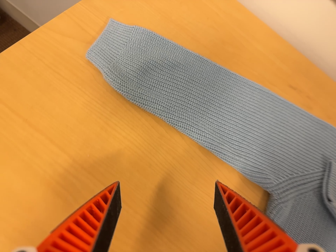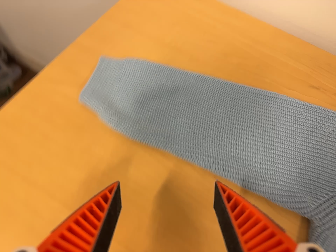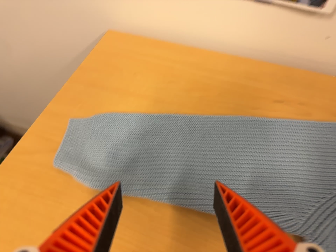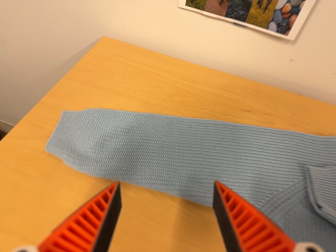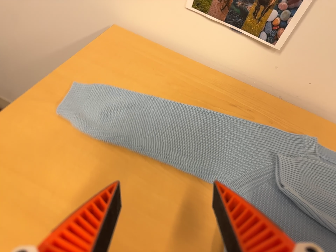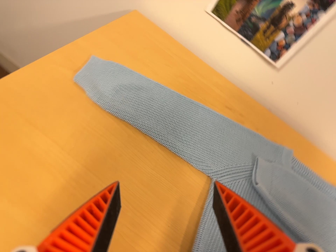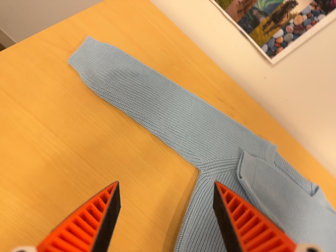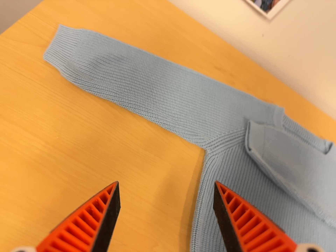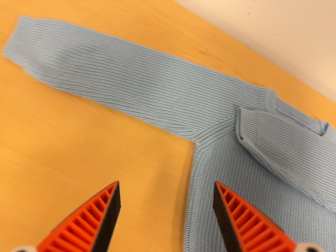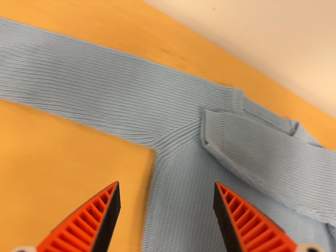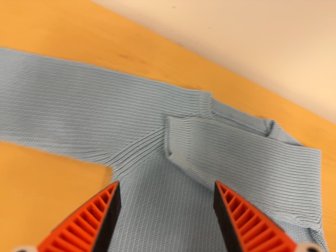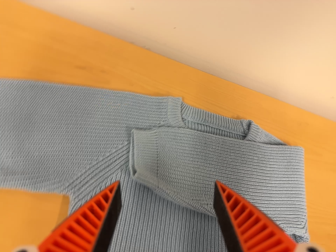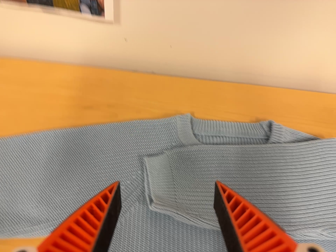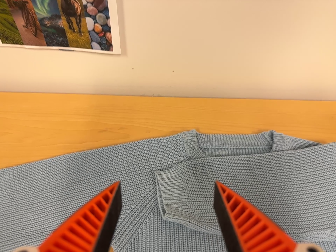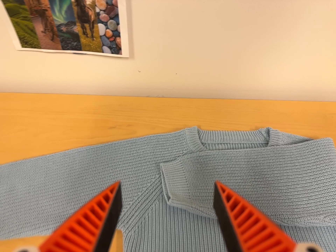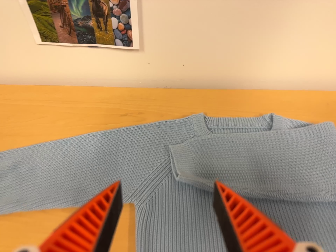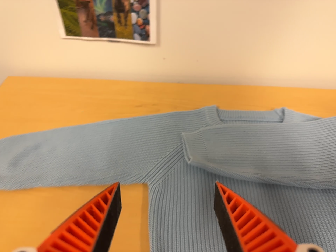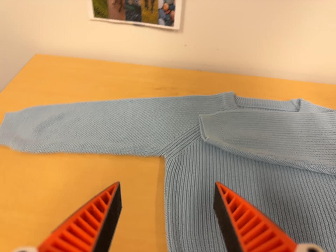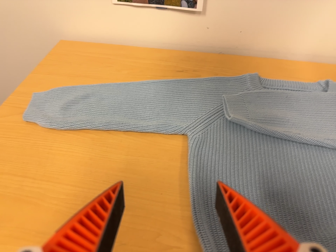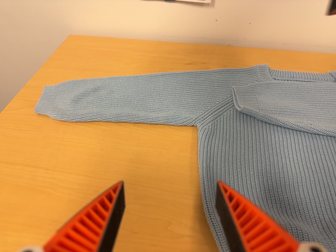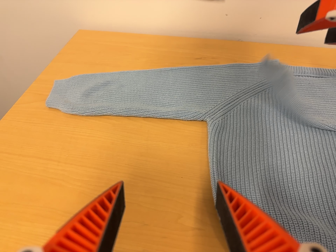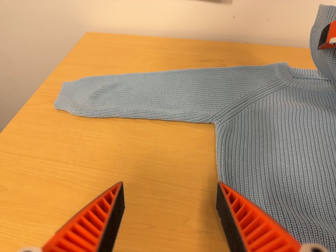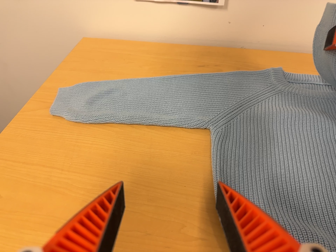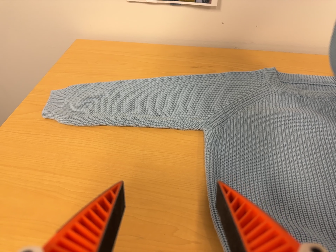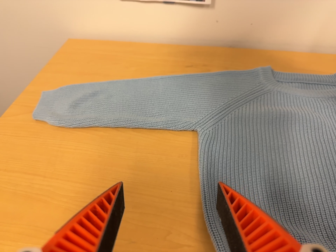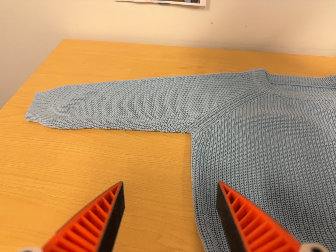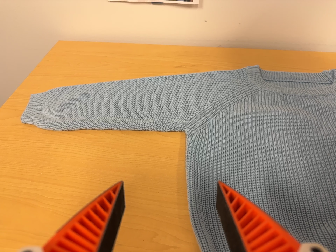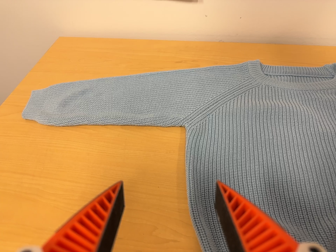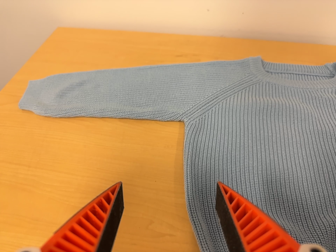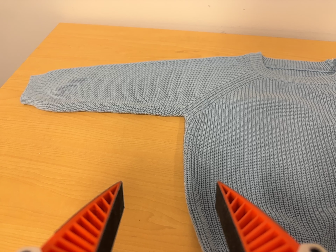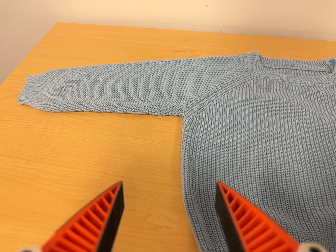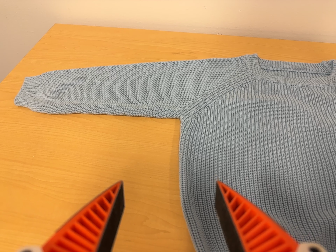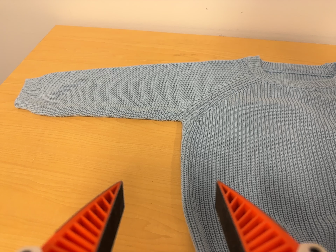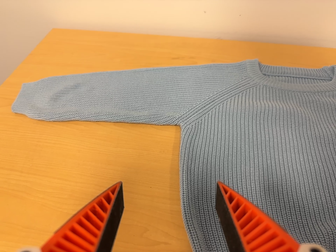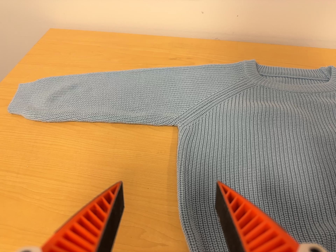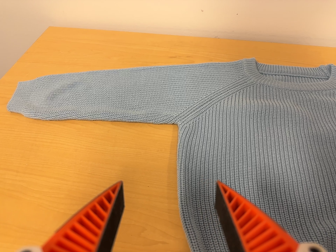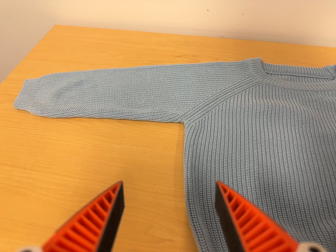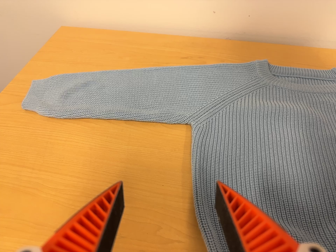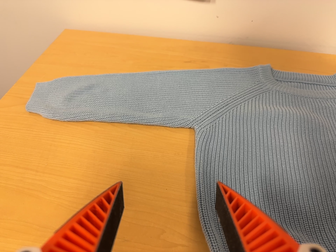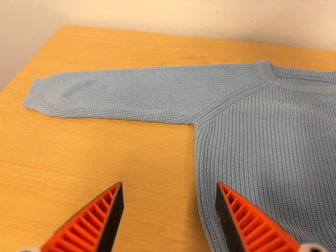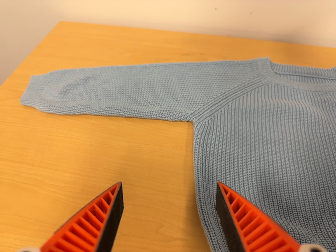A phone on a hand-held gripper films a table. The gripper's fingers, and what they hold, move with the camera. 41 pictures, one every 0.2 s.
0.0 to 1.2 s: The camera travels backward, about 14 cm, so what stands in front gets smaller.
1.2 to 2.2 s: The camera travels to its right, forward and toward the top of its view, about 24 cm, so close, fixed things drift to the left. Its aim tips toward the bottom of its view by about 10 degrees. It rolls about its line of sight by about 25 degrees, and the scene rotates counterclockwise.
2.2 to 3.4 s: The camera swings to its left by about 20 degrees, and the scene slides to the right. It travels toward the bottom of its view and backward, about 20 cm. Its aim tips toward the top of its view by about 15 degrees. It rolls about its line of sight by about 10 degrees, and the scene rotates counterclockwise.
3.4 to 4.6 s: The camera travels toward the bottom of its view, about 4 cm, so close, fixed things drift upward.
4.6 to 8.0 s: The camera shifts only a little, or ends up much as it began.
The film runs backward here.
